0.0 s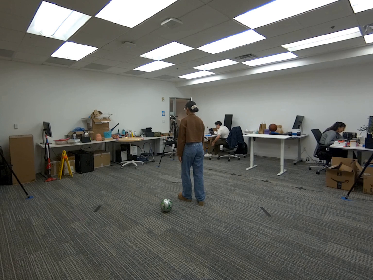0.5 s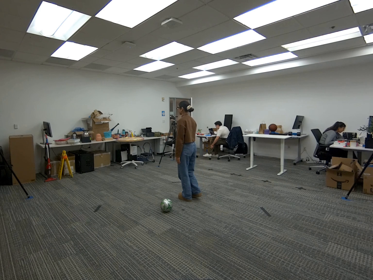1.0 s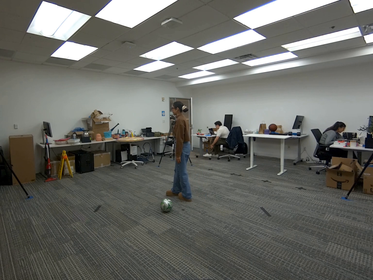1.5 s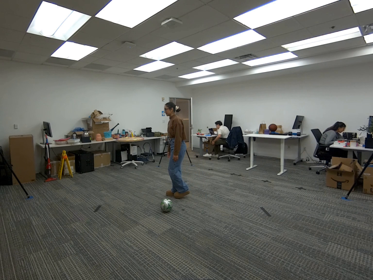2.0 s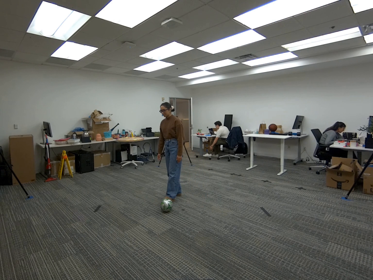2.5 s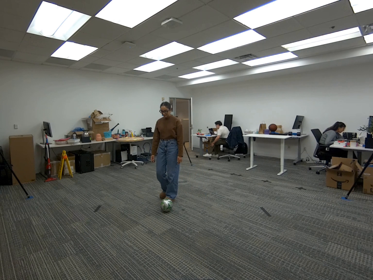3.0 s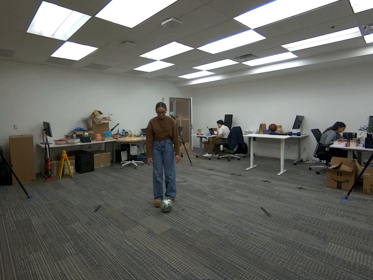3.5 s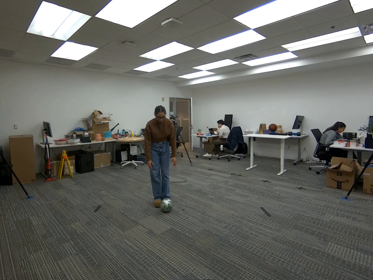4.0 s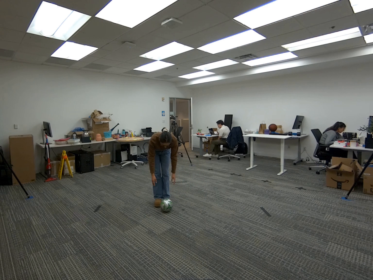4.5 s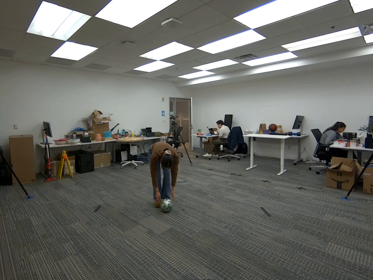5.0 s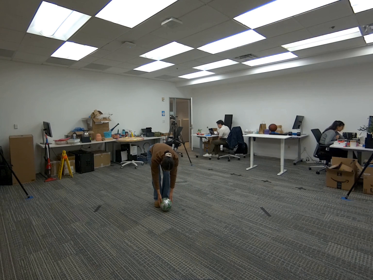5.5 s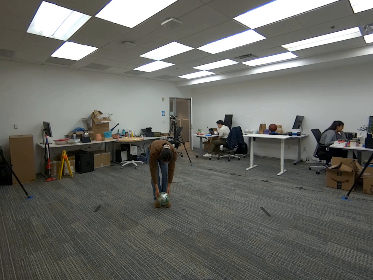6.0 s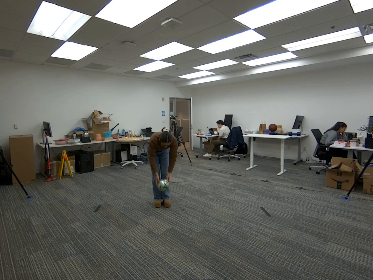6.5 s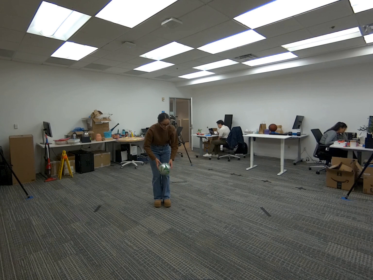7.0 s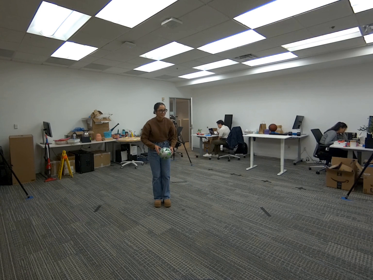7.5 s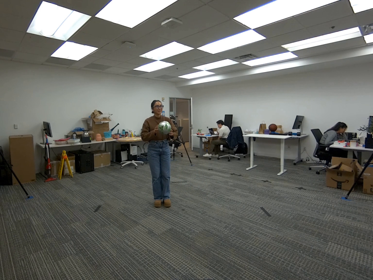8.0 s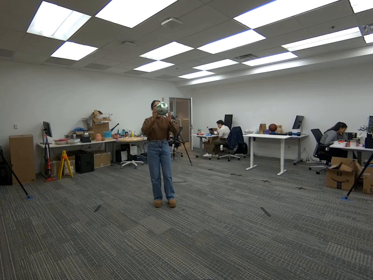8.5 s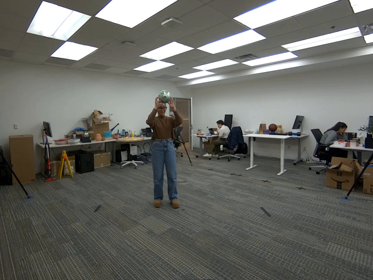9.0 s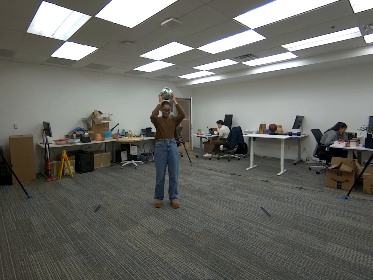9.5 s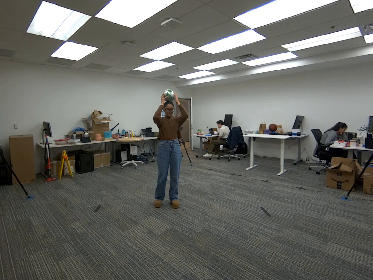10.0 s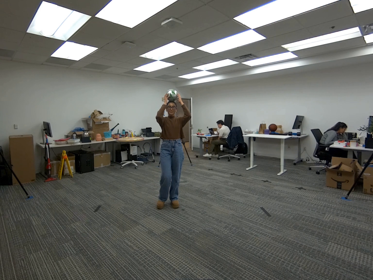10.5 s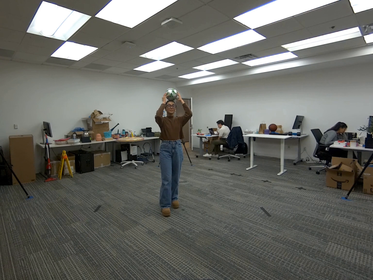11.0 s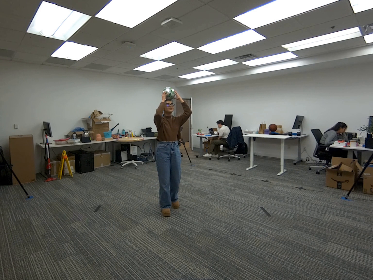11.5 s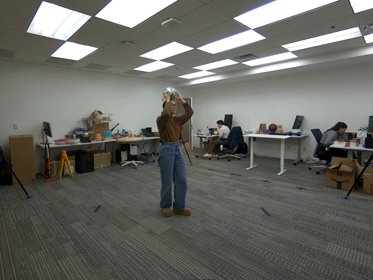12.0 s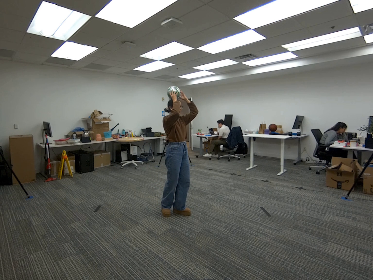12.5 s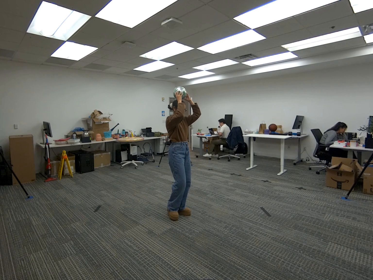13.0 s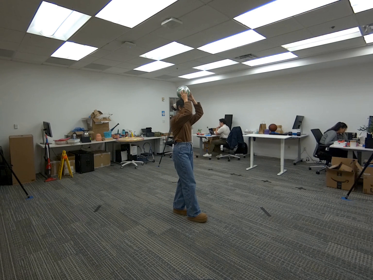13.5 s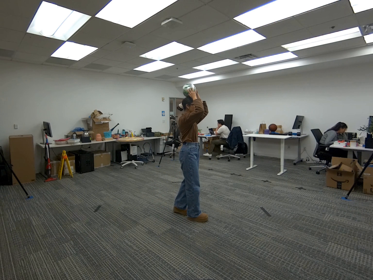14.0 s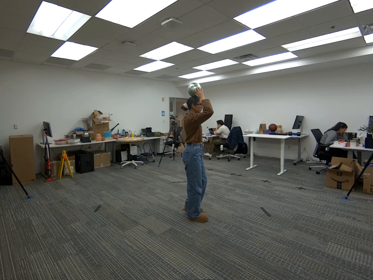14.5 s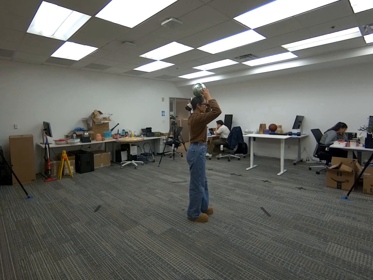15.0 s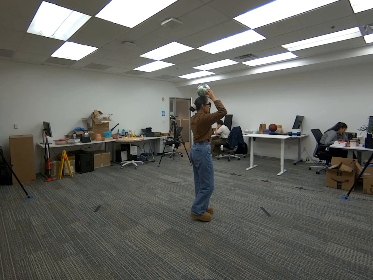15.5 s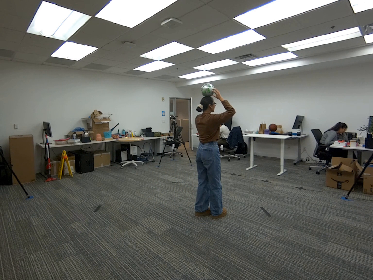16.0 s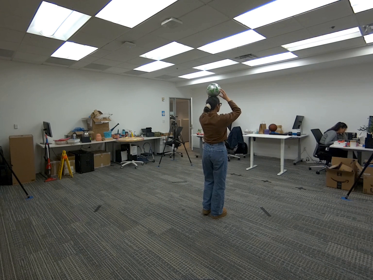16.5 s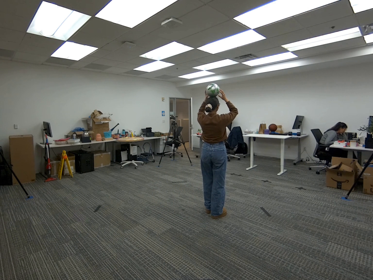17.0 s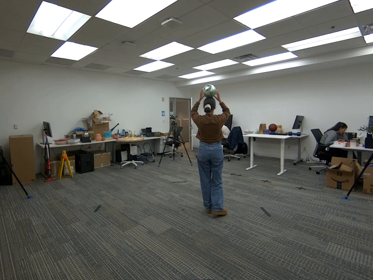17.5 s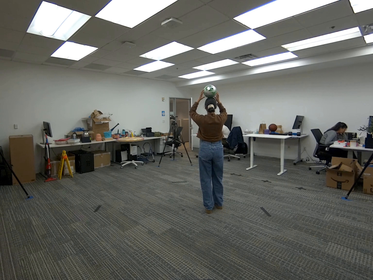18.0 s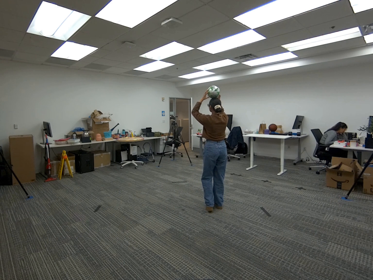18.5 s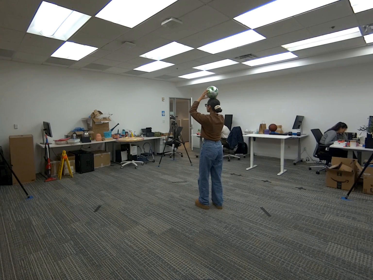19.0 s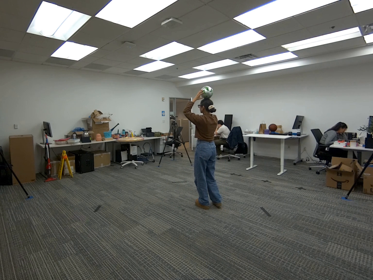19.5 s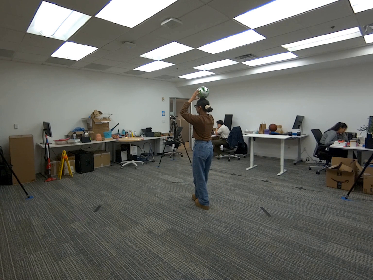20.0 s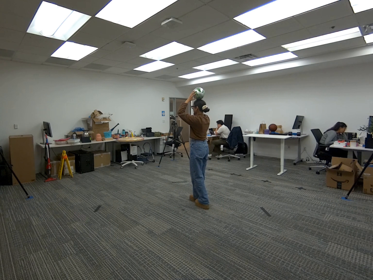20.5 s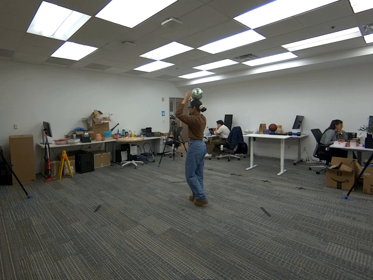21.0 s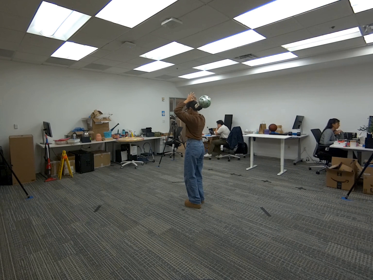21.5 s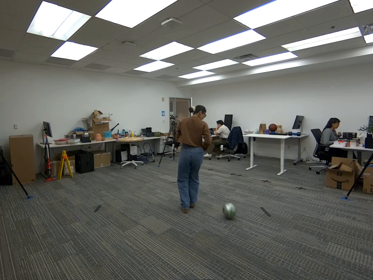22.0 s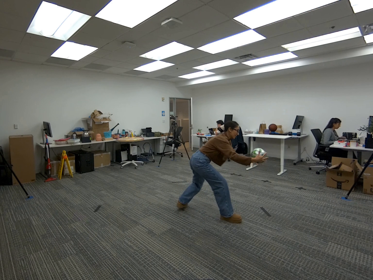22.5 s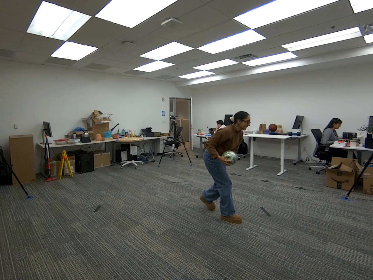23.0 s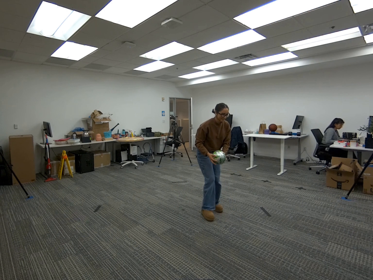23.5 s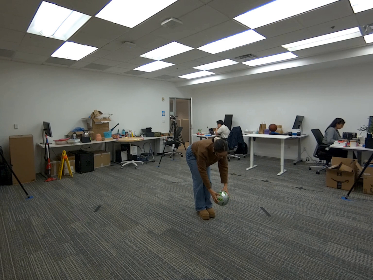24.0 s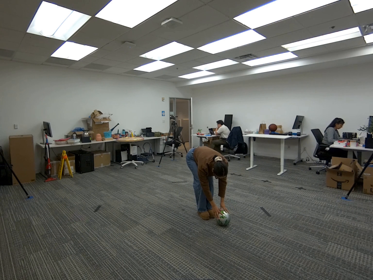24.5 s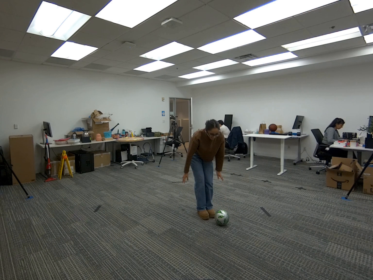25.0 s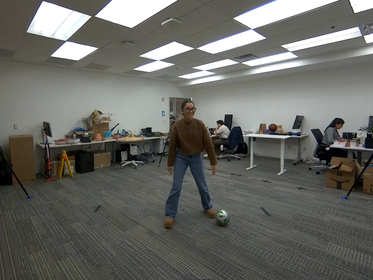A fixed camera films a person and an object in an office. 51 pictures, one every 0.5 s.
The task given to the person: Walk over to the soccer ball pick up the soccer ball with both hands and attempt to balance the soccer ball on your head.
